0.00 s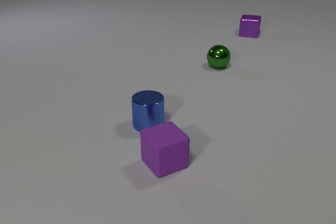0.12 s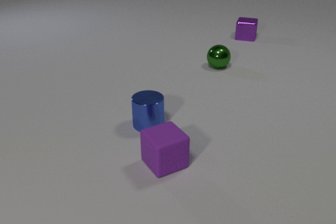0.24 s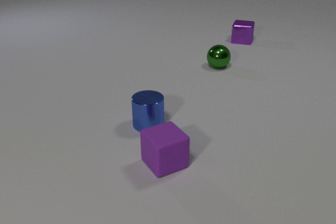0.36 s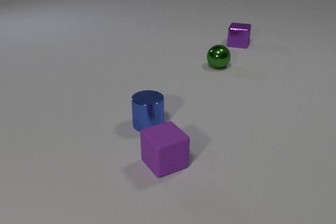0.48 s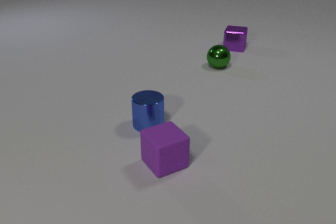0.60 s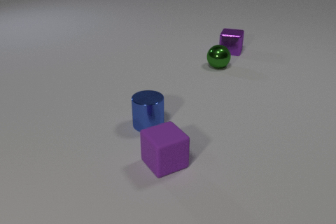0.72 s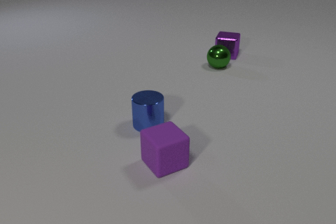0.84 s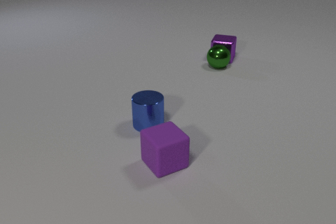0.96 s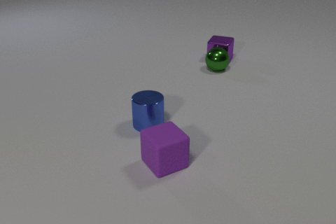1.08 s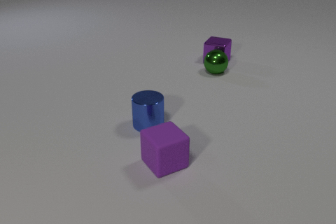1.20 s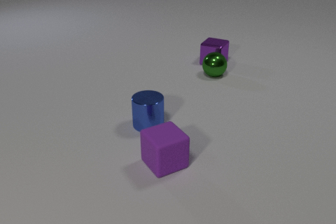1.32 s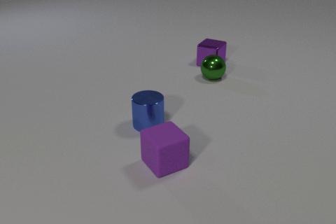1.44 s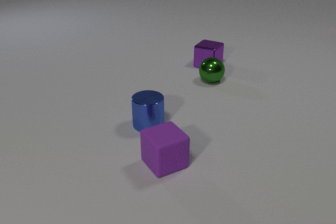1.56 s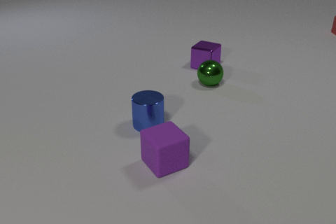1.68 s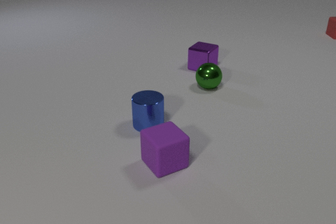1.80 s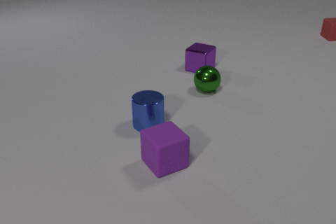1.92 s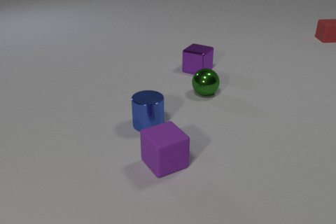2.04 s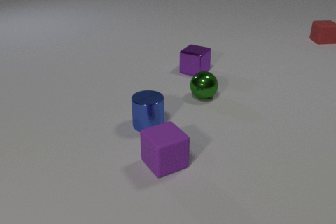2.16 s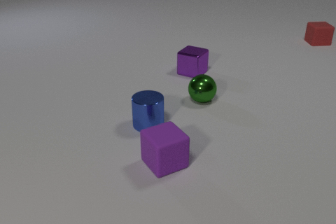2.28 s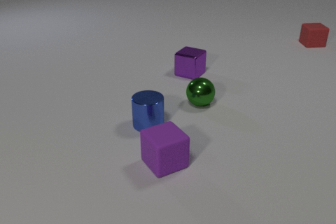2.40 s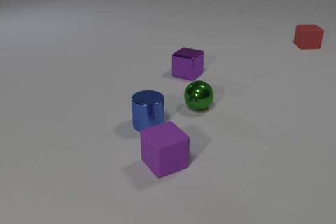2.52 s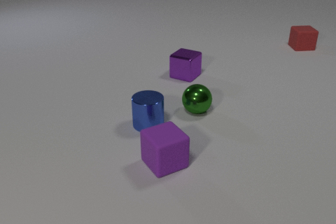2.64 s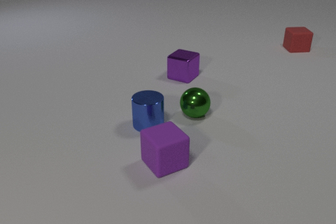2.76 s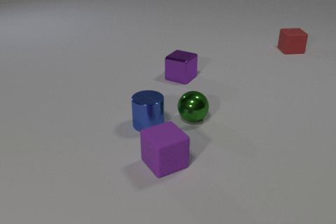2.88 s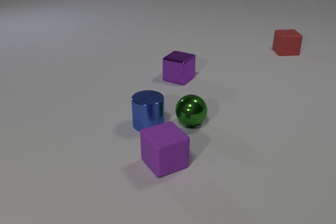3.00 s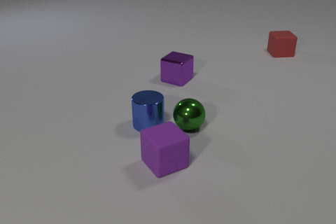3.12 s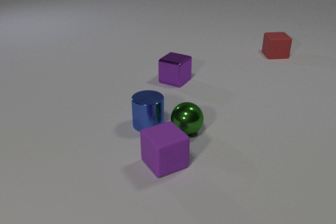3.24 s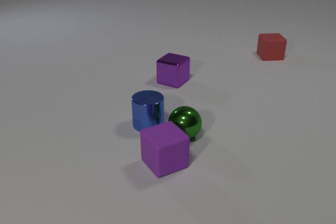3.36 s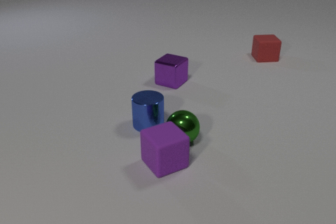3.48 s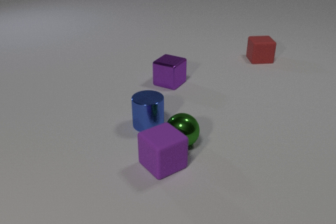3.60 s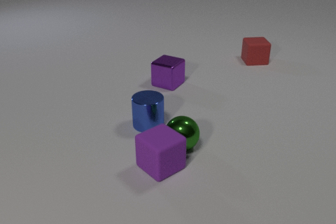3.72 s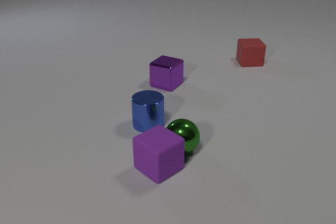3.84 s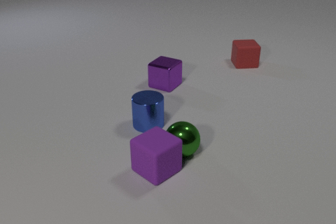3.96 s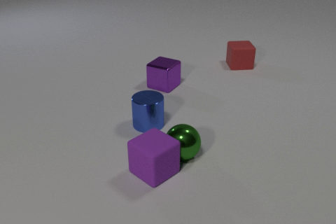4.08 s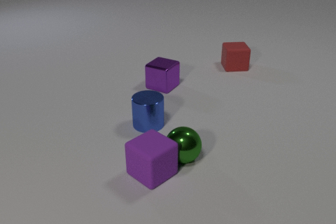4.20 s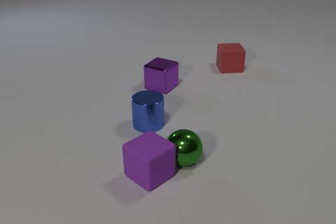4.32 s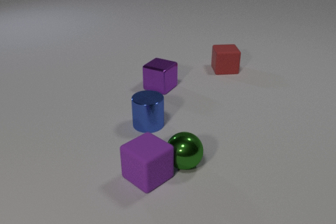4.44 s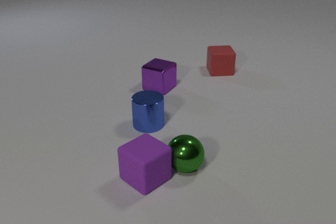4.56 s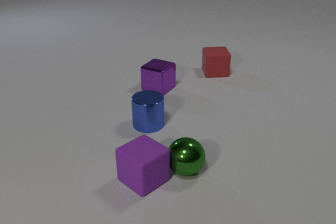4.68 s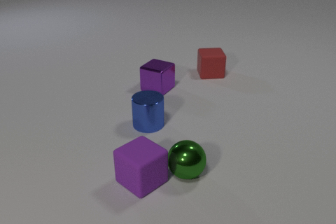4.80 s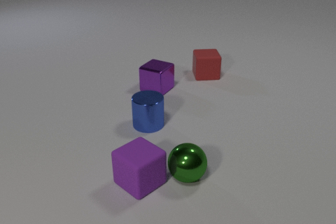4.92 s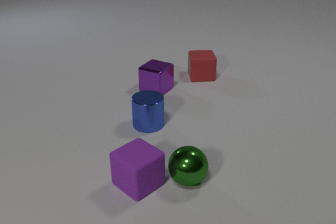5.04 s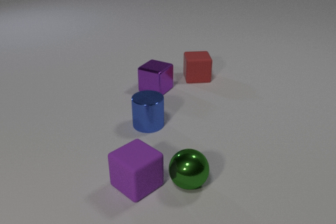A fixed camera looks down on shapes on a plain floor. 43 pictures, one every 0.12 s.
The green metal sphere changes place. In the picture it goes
toward the camera.
The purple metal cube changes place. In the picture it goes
toward the camera.
0.00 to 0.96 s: The purple metal cube slides toward the camera. The green metal sphere rolls toward the camera. The purple metal cube and the green metal sphere collide.
0.96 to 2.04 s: The purple metal cube slides toward the camera and to the left. The green metal sphere rolls toward the camera. The red rubber cube comes in at the right edge, slides toward the camera and to the left.
2.04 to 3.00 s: The purple metal cube slides toward the camera and to the left. The green metal sphere rolls toward the camera. The red rubber cube slides toward the camera and to the left.
3.00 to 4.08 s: The purple metal cube slides toward the camera and to the left. The green metal sphere rolls toward the camera. The red rubber cube slides toward the camera and to the left. The purple rubber cube slides toward the camera and to the left. The green metal sphere and the purple rubber cube collide.
4.08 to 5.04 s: The purple metal cube slides toward the camera and to the left. The green metal sphere rolls toward the camera. The red rubber cube slides to the left and toward the camera. The purple rubber cube slides toward the camera and to the left.
What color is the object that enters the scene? red.
How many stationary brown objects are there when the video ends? 0.
How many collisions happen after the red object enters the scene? 1.
